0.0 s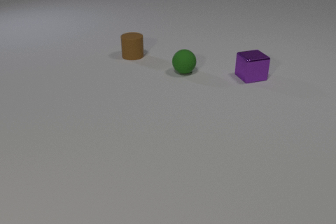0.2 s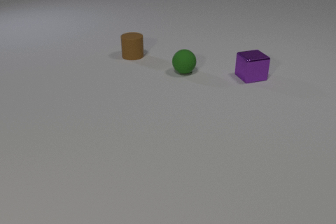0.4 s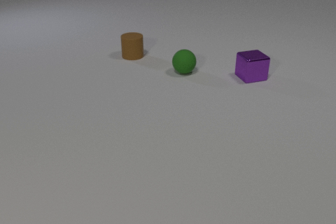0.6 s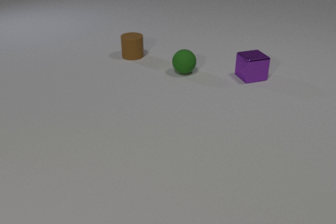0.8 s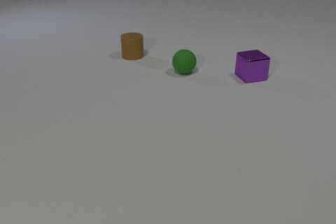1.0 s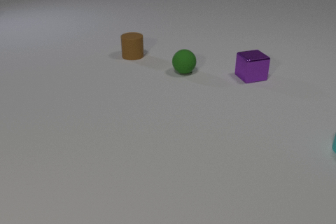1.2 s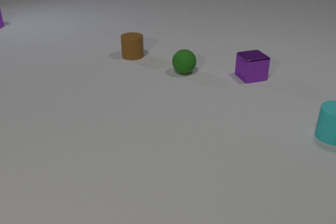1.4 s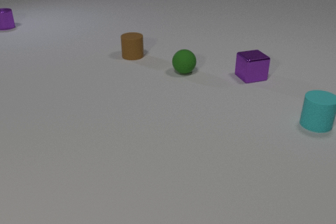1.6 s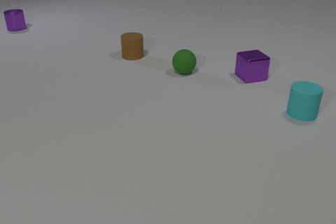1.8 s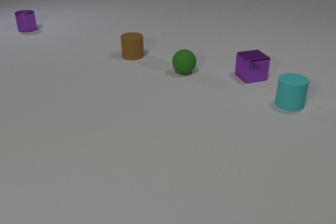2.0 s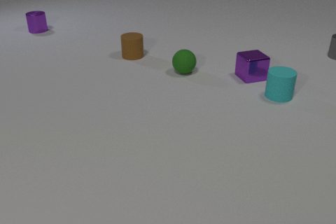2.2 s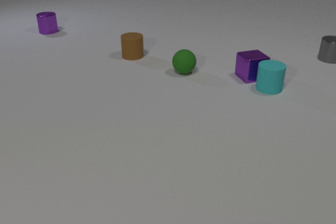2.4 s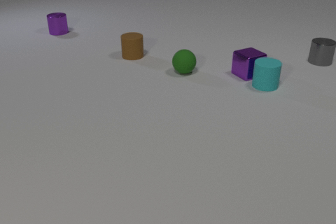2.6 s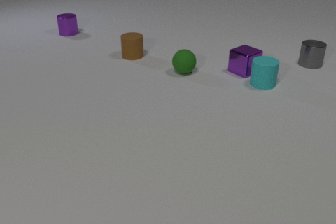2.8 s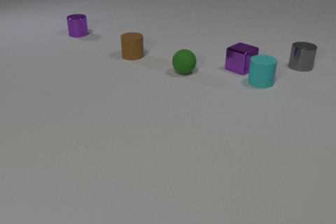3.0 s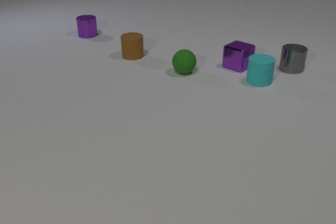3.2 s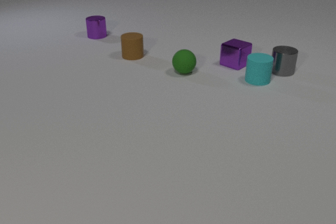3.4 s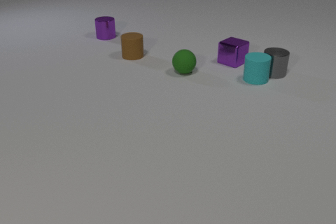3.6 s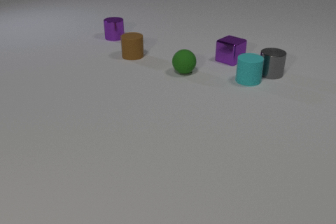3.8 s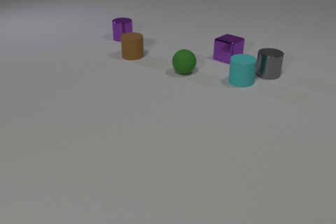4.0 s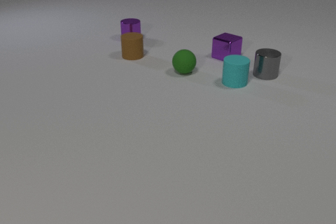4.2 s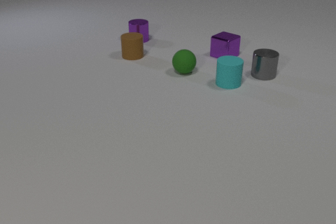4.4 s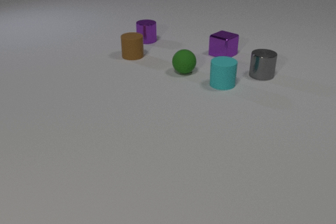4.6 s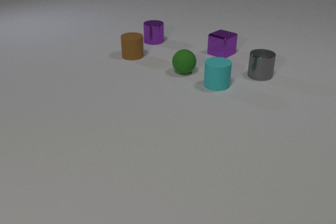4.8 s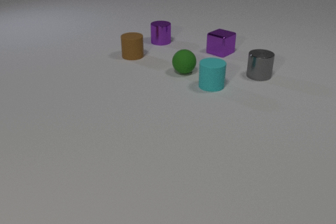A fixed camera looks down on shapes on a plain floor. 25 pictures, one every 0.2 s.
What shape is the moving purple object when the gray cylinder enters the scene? cylinder.
How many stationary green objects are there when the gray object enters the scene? 1.
What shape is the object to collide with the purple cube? cylinder.
0.0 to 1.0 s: The cyan rubber cylinder comes in at the right edge.
1.0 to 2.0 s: The cyan rubber cylinder slides away from the camera and to the left. The gray metal cylinder comes in at the right edge, slides toward the camera and to the left. The purple metal cylinder comes in at the left edge, slides to the right and toward the camera.
2.0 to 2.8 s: The cyan rubber cylinder slides away from the camera and to the left. The purple metal cube slides away from the camera and to the left, spins so that its near face slides to the right, counterclockwise seen from above. The gray metal cylinder slides toward the camera and to the left. The purple metal cylinder slides to the right and toward the camera. The cyan rubber cylinder and the purple metal cube collide.
2.8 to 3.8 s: The cyan rubber cylinder slides to the left. The purple metal cube slides away from the camera and to the left. The gray metal cylinder slides to the left and toward the camera. The purple metal cylinder slides to the right and toward the camera. The cyan rubber cylinder and the gray metal cylinder collide.
3.8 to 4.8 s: The cyan rubber cylinder slides to the left and toward the camera. The purple metal cube slides away from the camera and to the left. The gray metal cylinder slides to the left and toward the camera. The purple metal cylinder slides to the right.
